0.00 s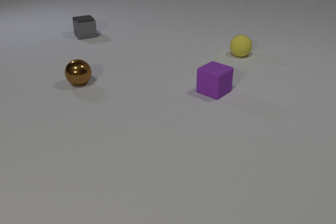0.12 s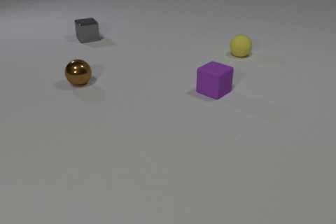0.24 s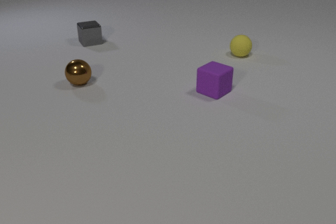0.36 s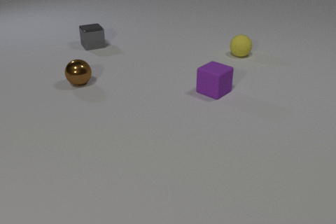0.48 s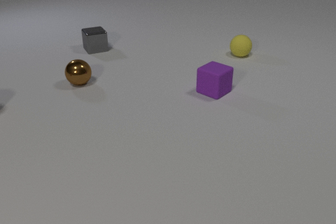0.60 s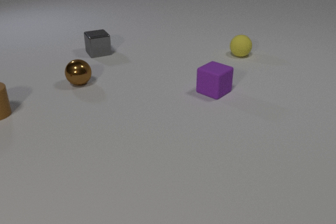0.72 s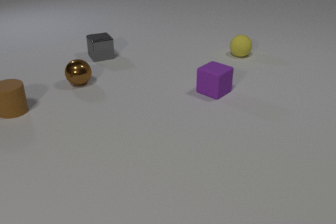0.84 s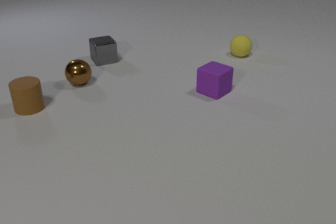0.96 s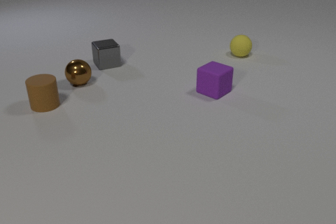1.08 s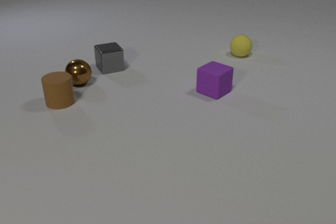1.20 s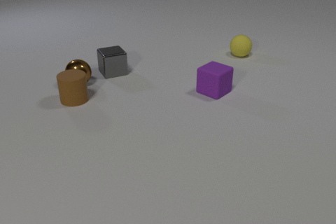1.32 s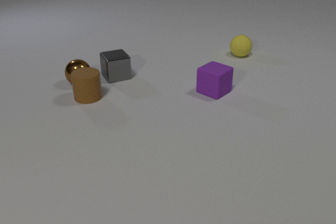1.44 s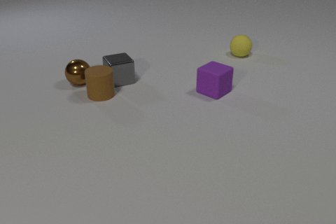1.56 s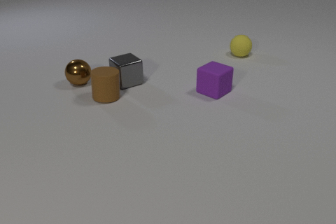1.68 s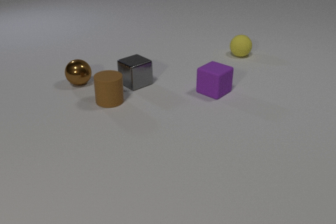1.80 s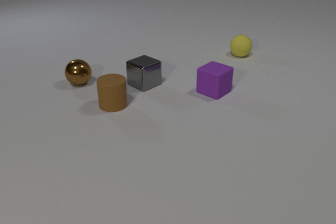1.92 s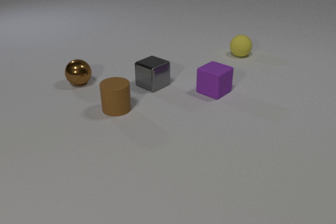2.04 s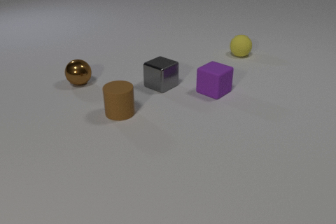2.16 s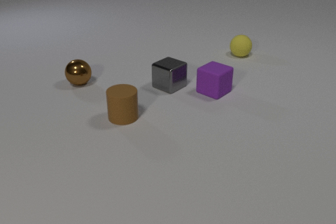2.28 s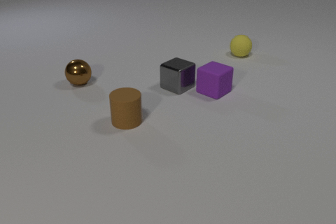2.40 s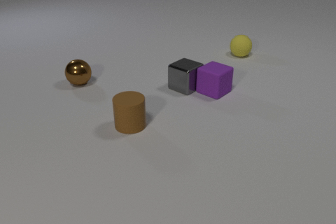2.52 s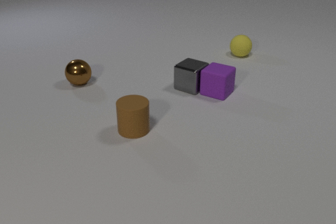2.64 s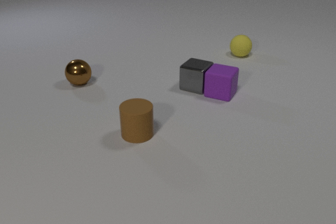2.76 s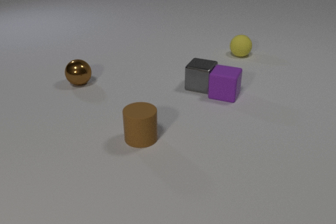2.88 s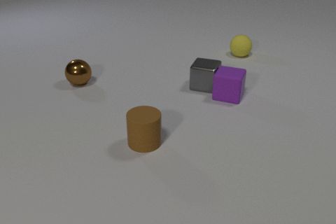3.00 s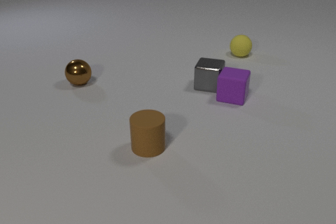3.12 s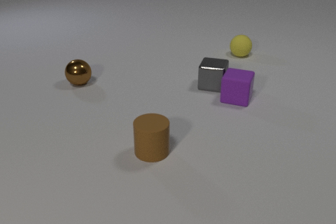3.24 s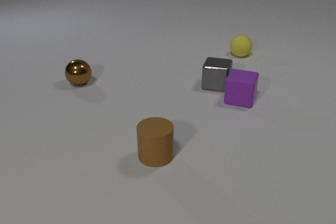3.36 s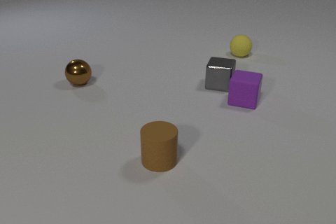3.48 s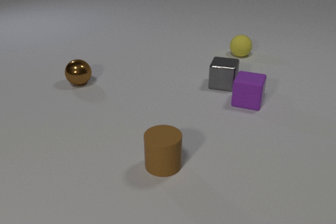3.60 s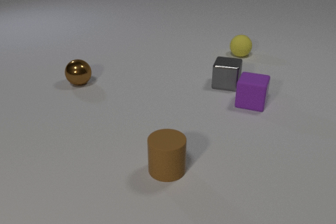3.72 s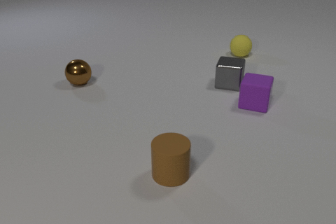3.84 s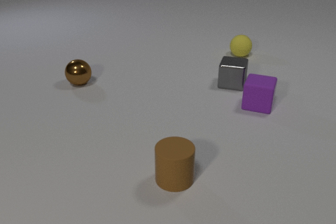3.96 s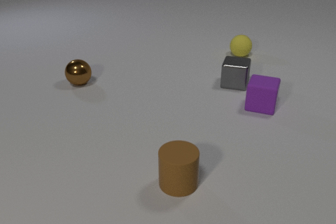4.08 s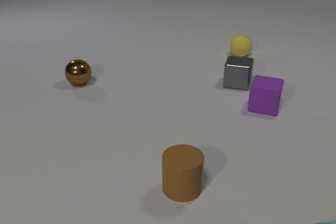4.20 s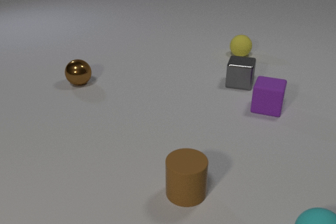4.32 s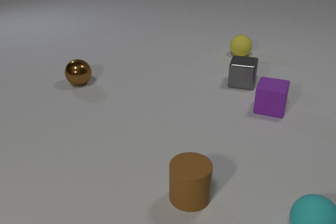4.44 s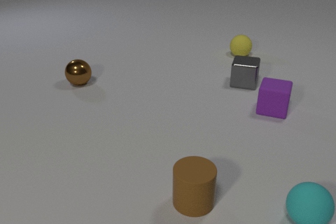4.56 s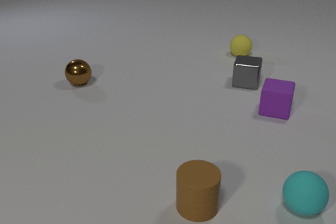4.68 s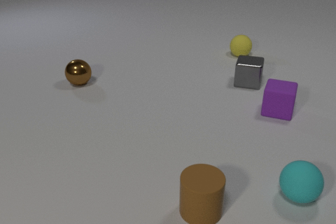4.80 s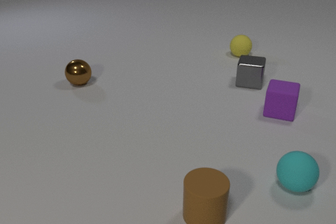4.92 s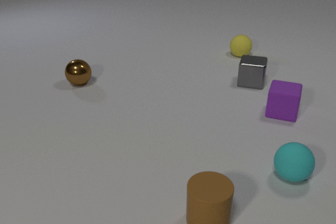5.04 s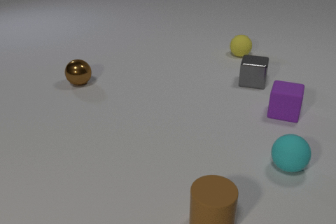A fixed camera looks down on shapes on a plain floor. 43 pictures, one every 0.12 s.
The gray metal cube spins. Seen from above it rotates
counterclockwise.
The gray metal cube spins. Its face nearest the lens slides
to the right.
0.00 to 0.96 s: The brown rubber cylinder comes in at the left edge, slides to the right. The gray metal cube slides toward the camera.
0.96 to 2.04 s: The brown rubber cylinder slides to the right and toward the camera. The gray metal cube slides toward the camera and to the right, spins so that its near face slides to the right, counterclockwise seen from above. The brown rubber cylinder and the gray metal cube collide.
2.04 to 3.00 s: The brown rubber cylinder slides toward the camera and to the right. The gray metal cube slides to the right, spins so that its near face slides to the right, counterclockwise seen from above. The purple rubber cube slides to the right and toward the camera, spins so that its near face slides to the right, counterclockwise seen from above. The gray metal cube and the purple rubber cube collide.
3.00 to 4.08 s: The brown rubber cylinder slides toward the camera and to the right. The gray metal cube slides to the right. The purple rubber cube slides to the right and toward the camera.
4.08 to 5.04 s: The brown rubber cylinder slides toward the camera and to the right. The gray metal cube slides to the right. The purple rubber cube slides to the right. The cyan rubber sphere rolls away from the camera.
What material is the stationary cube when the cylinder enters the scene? rubber.
What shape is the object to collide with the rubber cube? cube.
What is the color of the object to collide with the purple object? gray.
